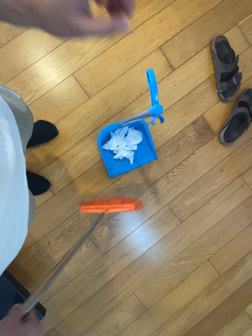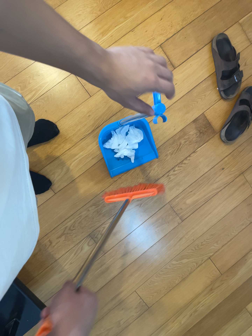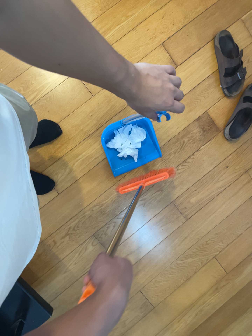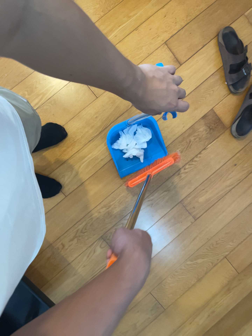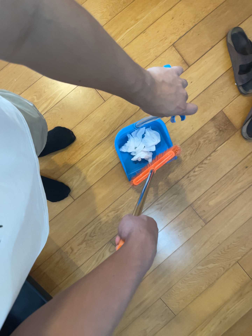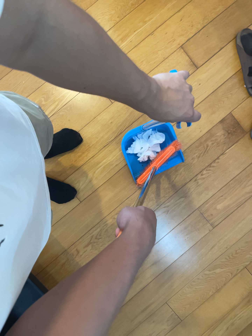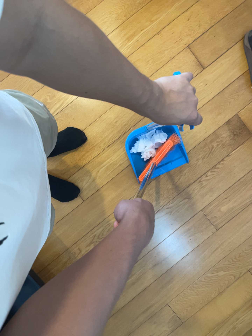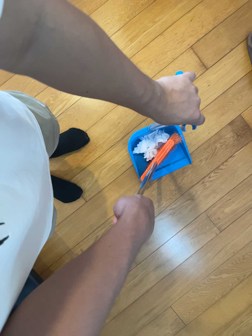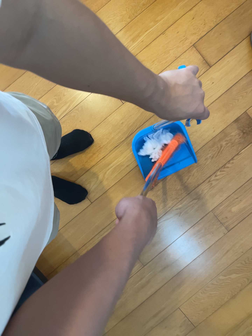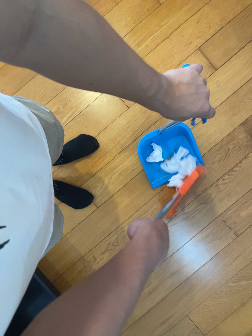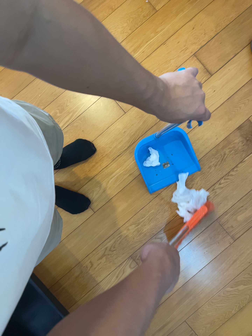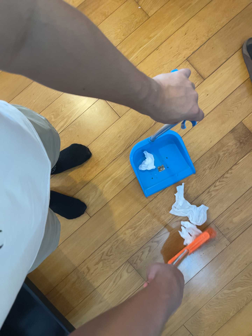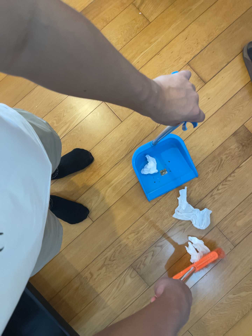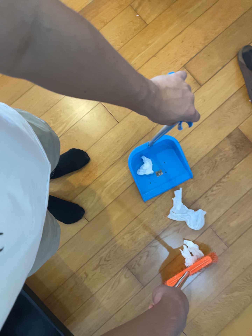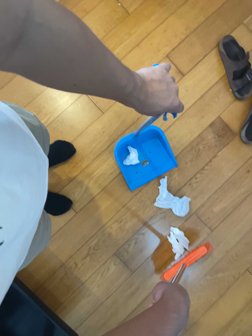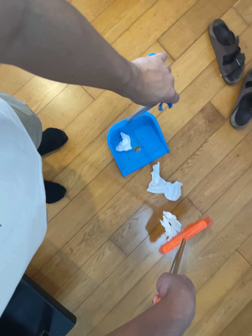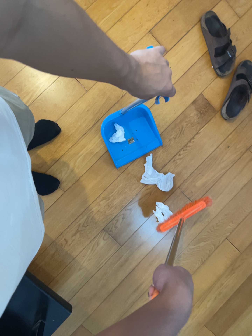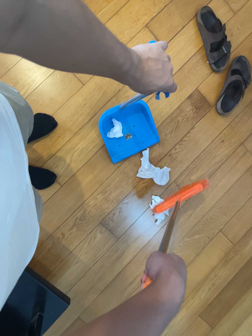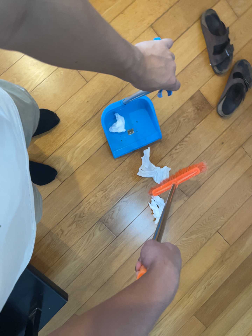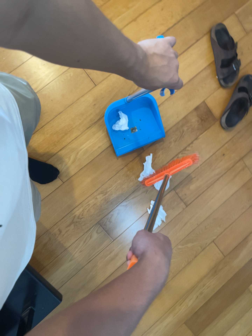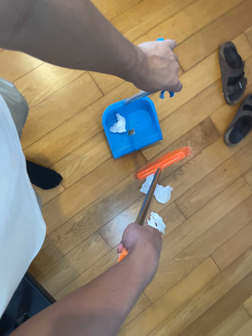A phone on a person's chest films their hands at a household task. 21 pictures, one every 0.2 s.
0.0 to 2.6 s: The camera shifts only a little, or ends up much as it began.
2.6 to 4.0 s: The camera pans to its right by about 10 degrees. It travels to its left and backward, about 16 cm.
The film runs backward here.
